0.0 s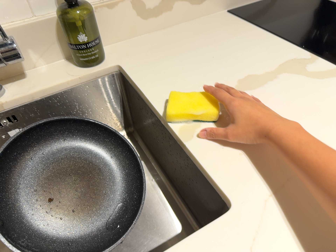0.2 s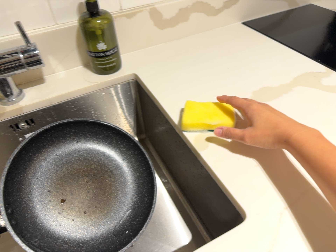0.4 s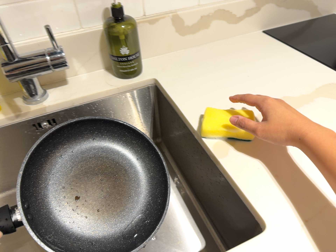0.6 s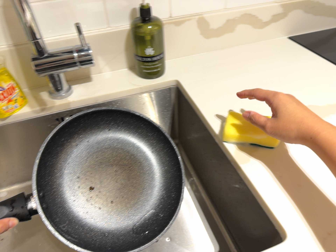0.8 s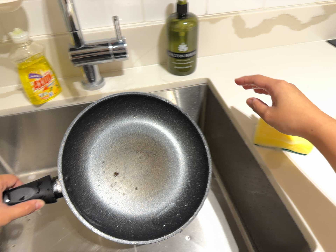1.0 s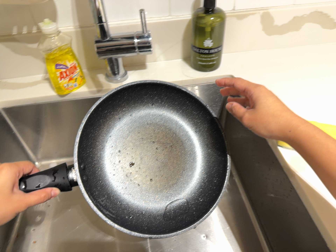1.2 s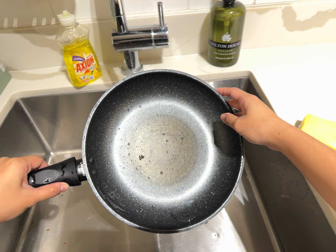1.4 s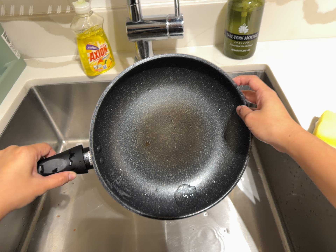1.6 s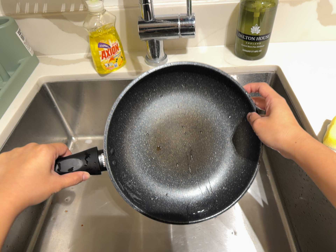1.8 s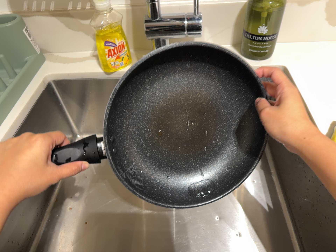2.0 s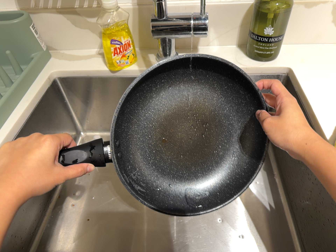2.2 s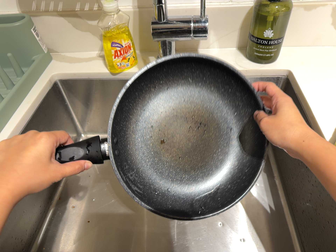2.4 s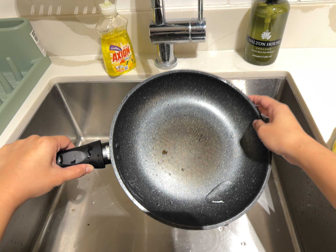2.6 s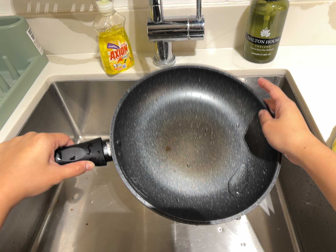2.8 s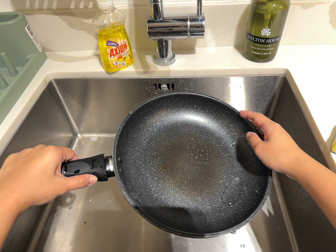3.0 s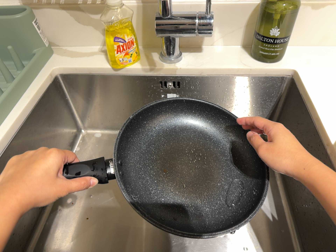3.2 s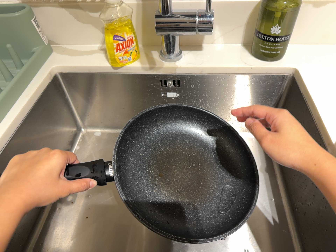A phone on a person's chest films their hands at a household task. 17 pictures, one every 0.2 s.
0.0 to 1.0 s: The scene slides to the right, as the camera pans about 15 degrees to its left. It travels to its left, about 7 cm, so close, fixed things drift to the right. It rolls about its line of sight by about 15 degrees, and the scene rotates clockwise.
1.0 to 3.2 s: The camera rolls about its line of sight by about 10 degrees, and the scene rotates clockwise.
The film runs backward here.
